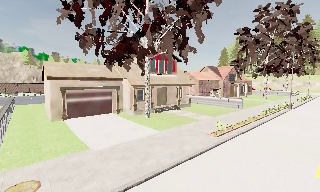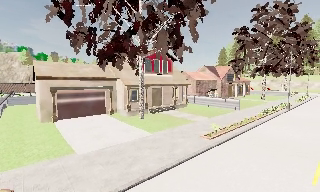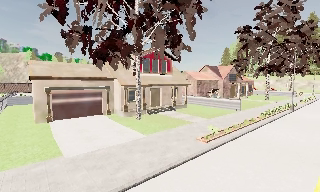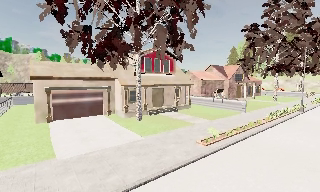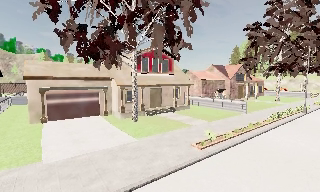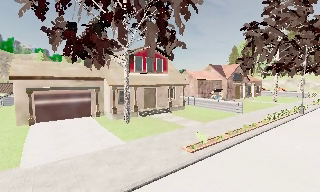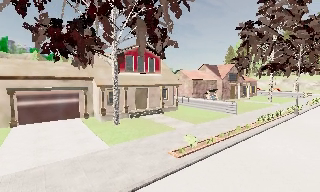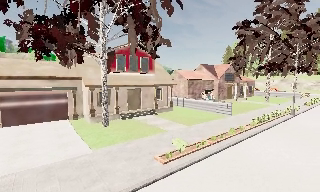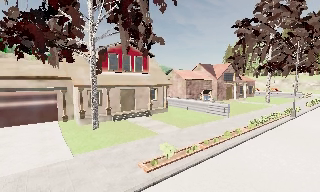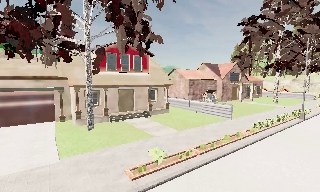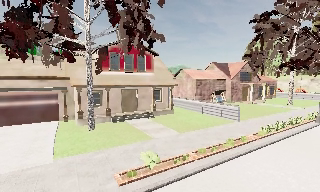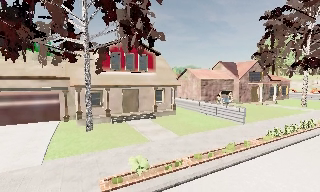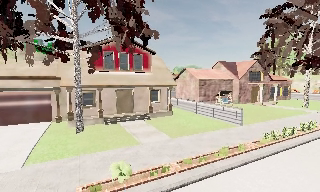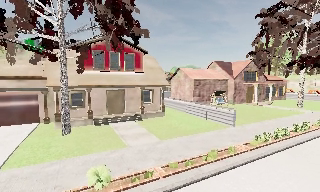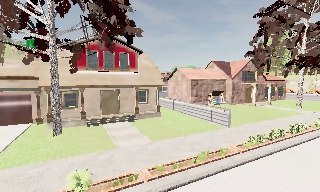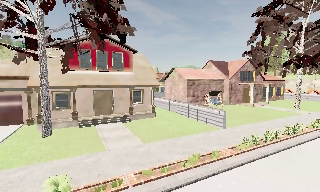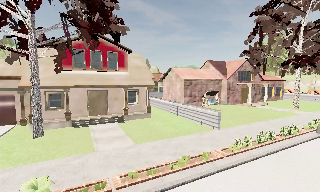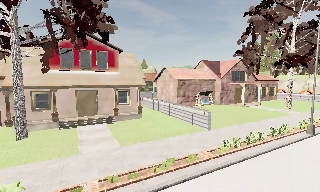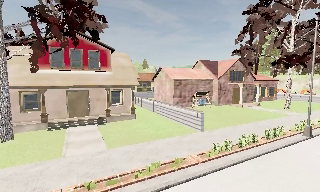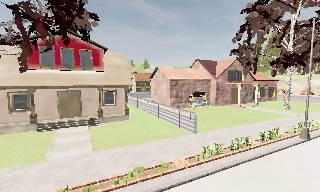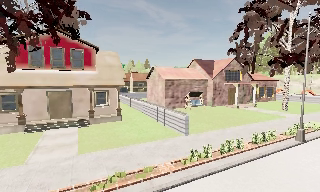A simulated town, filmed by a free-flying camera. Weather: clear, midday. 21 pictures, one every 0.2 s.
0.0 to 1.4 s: The camera travels to its right and forward, about 5 m, so close, fixed things drift to the left.
1.4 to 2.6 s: The camera pans to its left, which is counterclockwise from overhead, by about 10 degrees. It travels to its right and forward, about 5 m.
2.6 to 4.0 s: The camera travels to its right and forward, about 4.5 m, so close, fixed things drift to the left.
The film runs forward here.
